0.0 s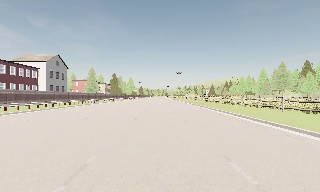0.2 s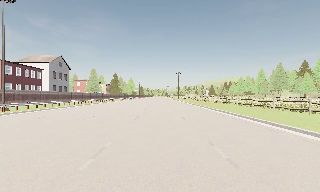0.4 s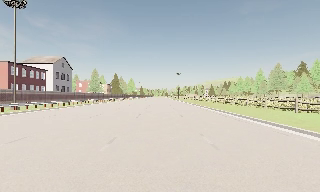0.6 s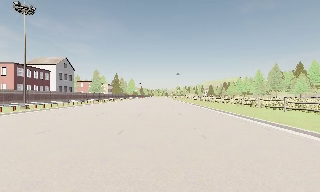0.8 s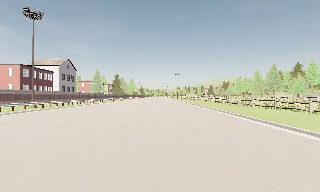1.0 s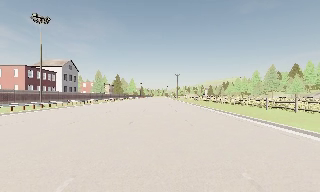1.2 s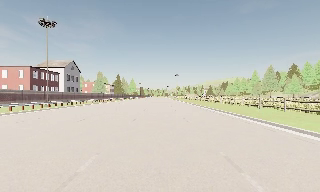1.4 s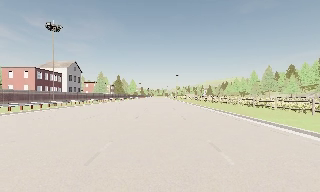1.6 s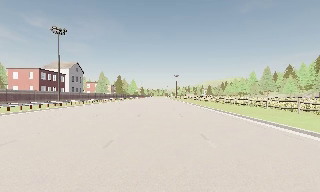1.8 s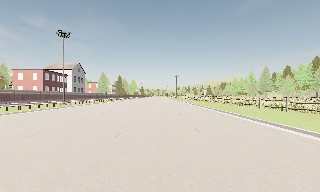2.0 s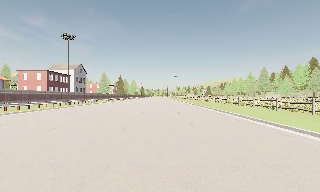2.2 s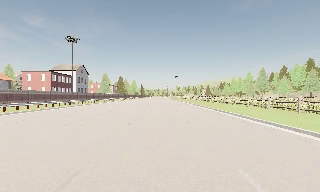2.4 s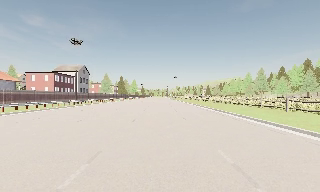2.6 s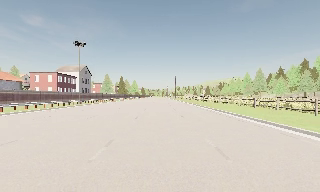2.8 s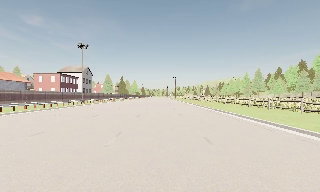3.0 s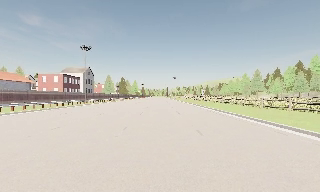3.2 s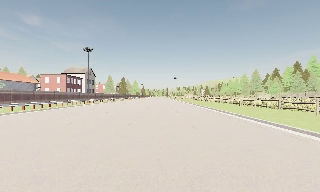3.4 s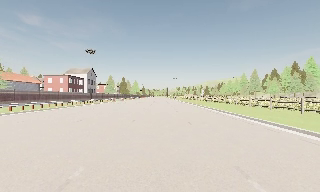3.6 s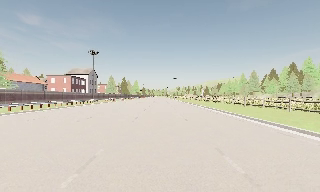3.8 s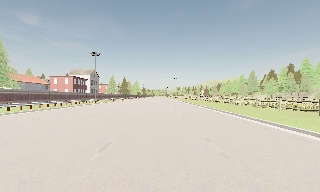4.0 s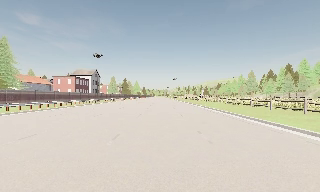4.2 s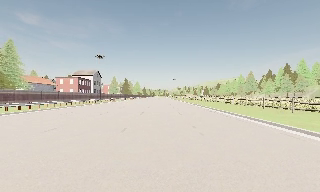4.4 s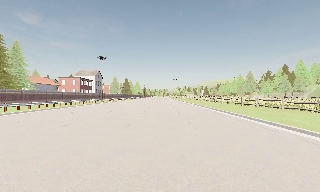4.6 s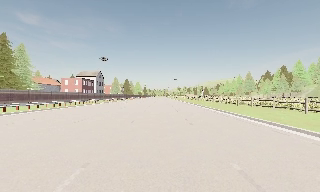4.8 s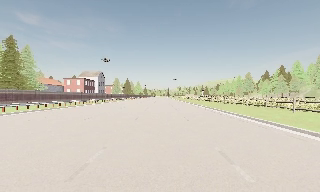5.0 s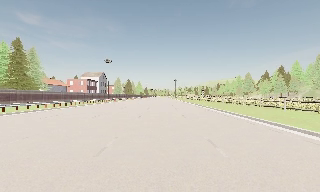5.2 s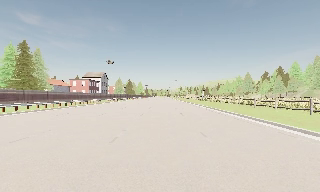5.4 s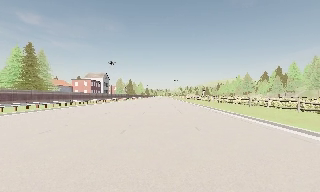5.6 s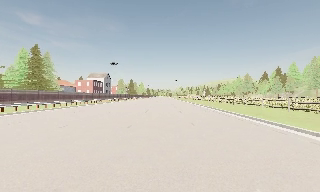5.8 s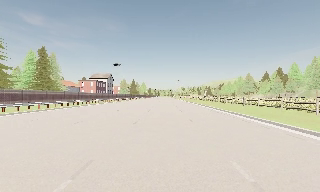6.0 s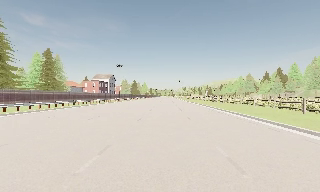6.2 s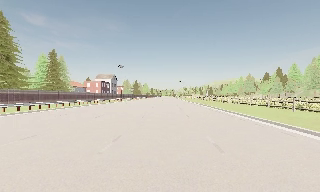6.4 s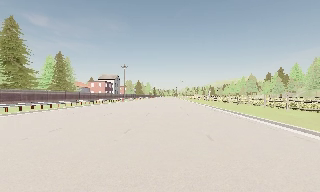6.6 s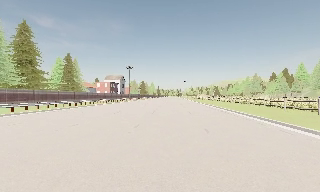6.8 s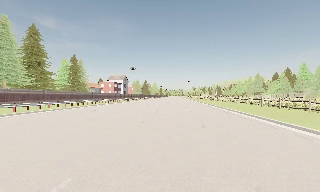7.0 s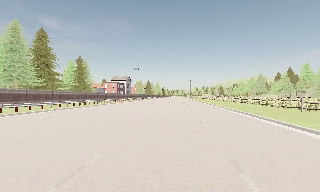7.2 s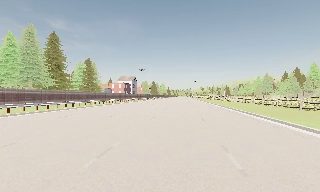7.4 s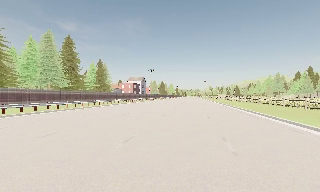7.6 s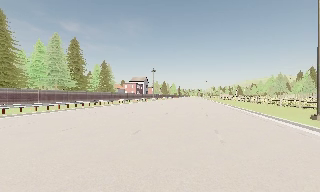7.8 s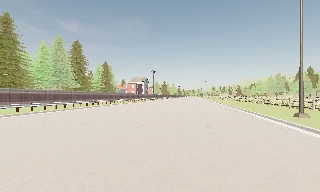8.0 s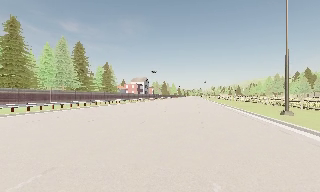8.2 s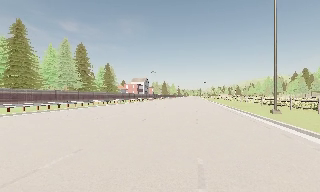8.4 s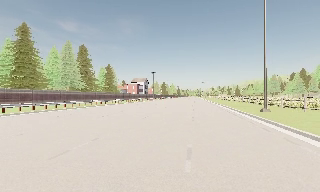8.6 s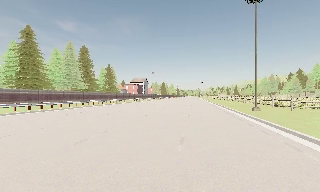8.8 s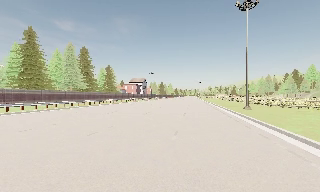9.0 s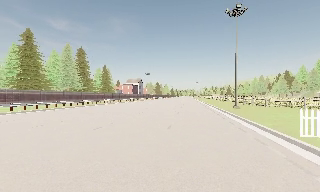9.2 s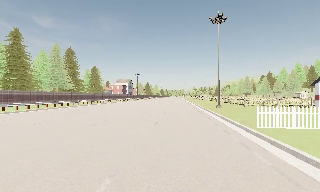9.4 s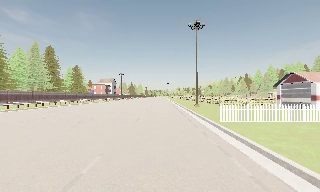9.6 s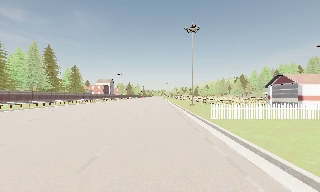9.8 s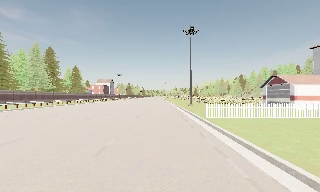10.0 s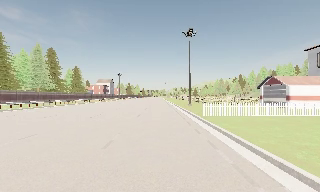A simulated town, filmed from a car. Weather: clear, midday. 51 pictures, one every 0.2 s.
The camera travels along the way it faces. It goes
backward.
0.0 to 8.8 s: The camera pans to its left, which is counterclockwise from overhead, by about 10 degrees. It travels backward, about 55 m, so what stands in front gets smaller.
8.8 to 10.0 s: The camera swings to its right by about 10 degrees, and the scene slides to the left. It travels backward, about 6 m, so what stands in front gets smaller. It loses speed.
The film runs backward here.
